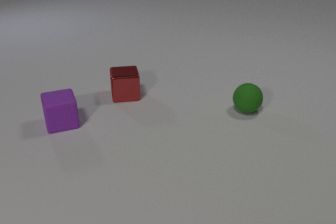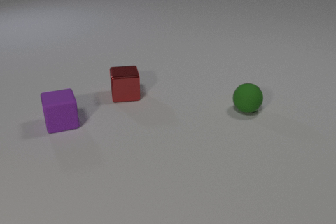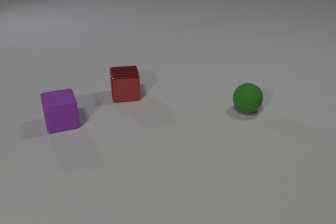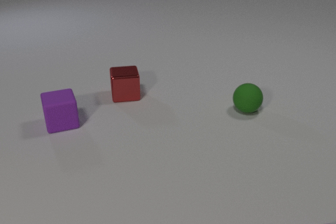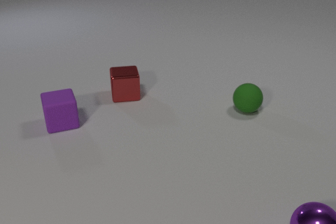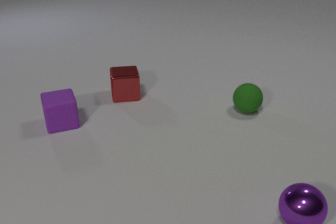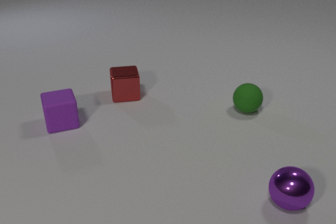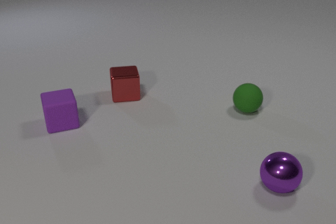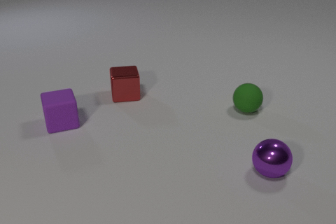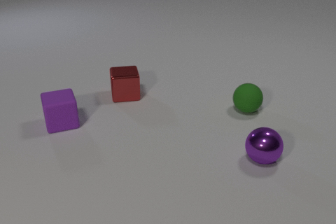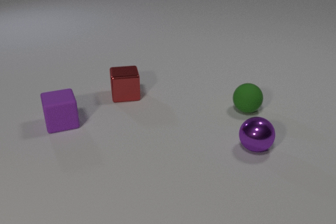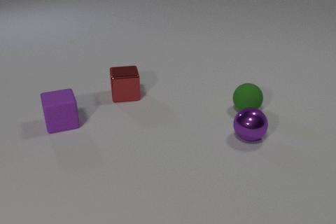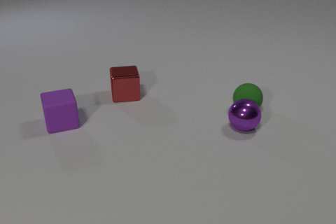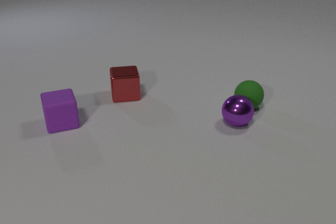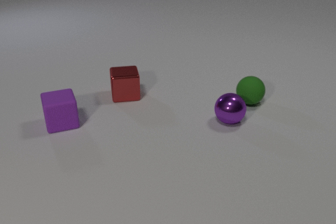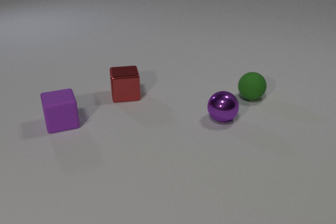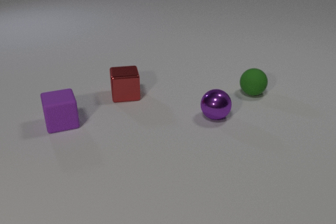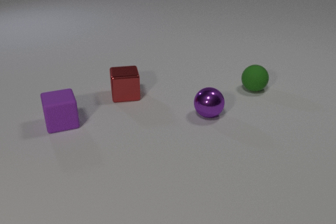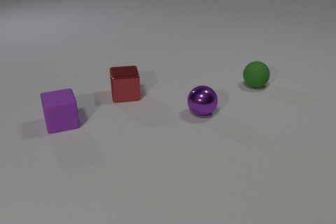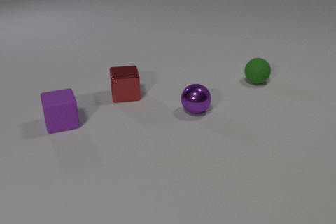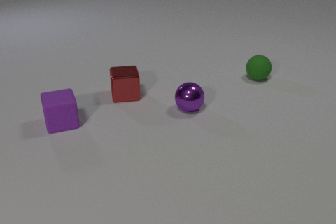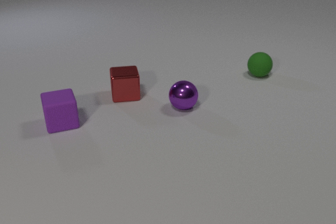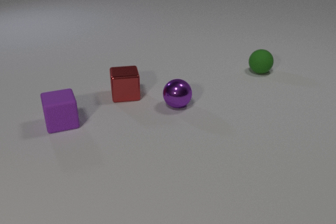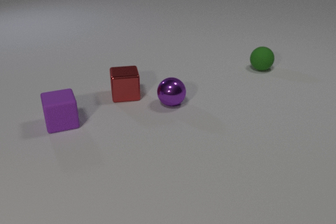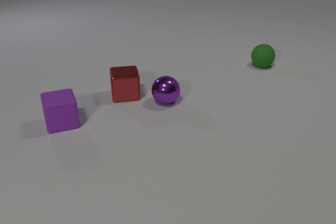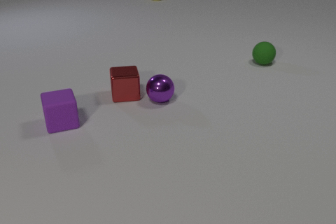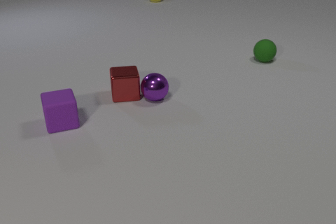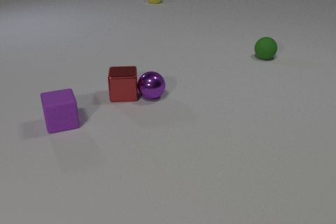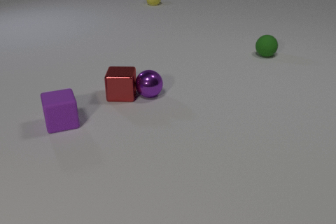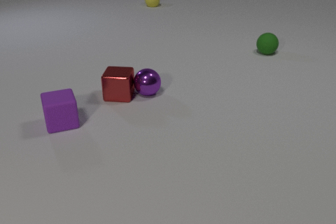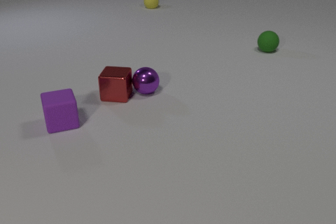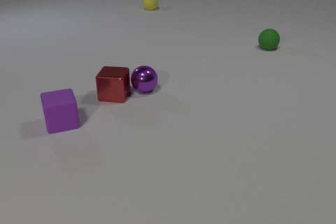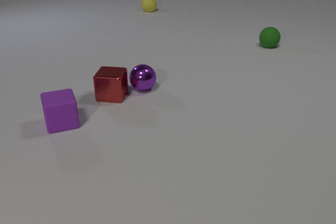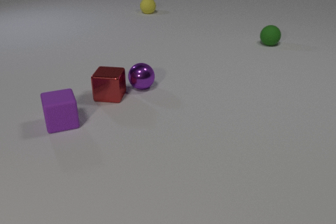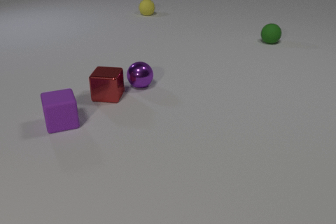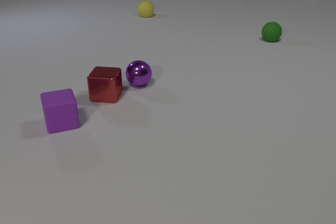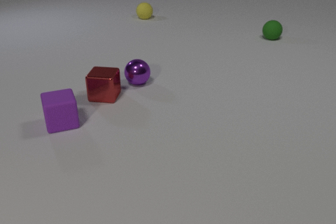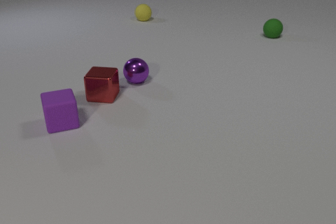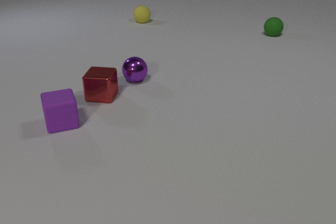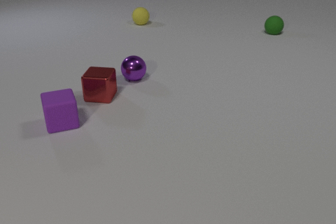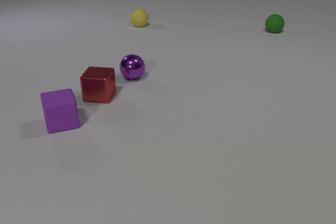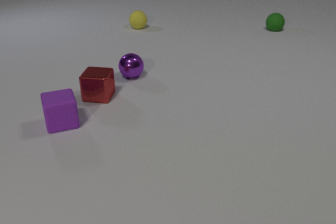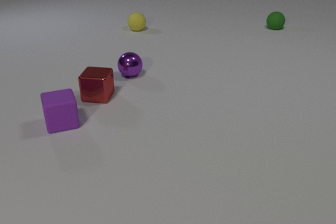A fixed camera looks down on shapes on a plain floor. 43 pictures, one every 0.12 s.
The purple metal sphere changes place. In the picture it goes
away from the camera.
The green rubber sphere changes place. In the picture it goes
away from the camera.
0.00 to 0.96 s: The purple metal sphere comes in at the bottom edge, rolls away from the camera and to the left.
0.96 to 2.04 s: The purple metal sphere rolls away from the camera and to the left. The green rubber sphere rolls away from the camera. The purple metal sphere and the green rubber sphere collide.
2.04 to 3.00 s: The purple metal sphere rolls to the left and away from the camera. The green rubber sphere rolls away from the camera. The yellow rubber sphere comes in at the top edge, rolls toward the camera.
3.00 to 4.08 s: The purple metal sphere rolls away from the camera and to the left. The green rubber sphere rolls away from the camera. The red metal cube slides to the left. The yellow rubber sphere rolls toward the camera. The purple metal sphere and the red metal cube collide.
4.08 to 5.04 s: The purple metal sphere rolls away from the camera. The green rubber sphere rolls away from the camera. The red metal cube slides to the left. The yellow rubber sphere rolls toward the camera.
What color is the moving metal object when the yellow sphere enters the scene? purple.
Are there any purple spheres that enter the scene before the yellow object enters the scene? yes.
Are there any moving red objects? yes.
